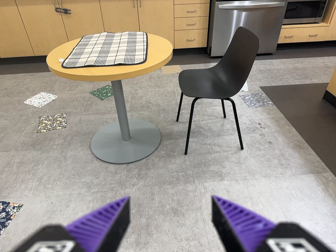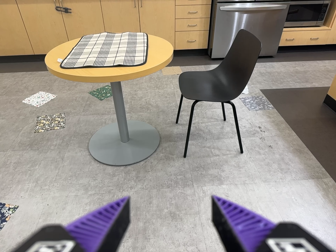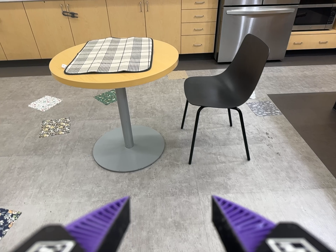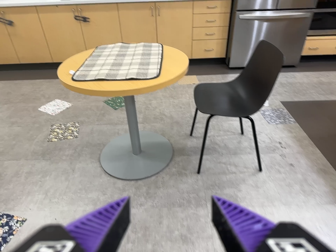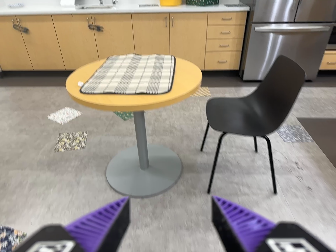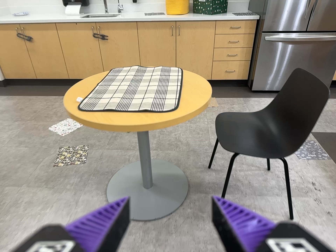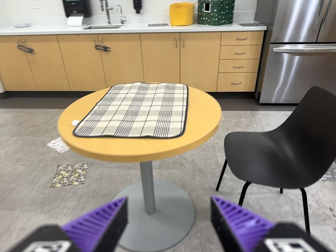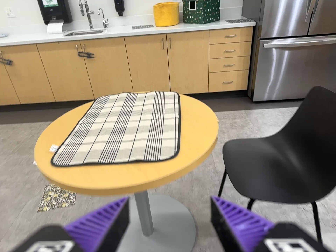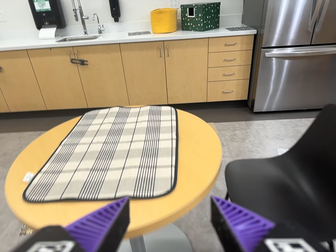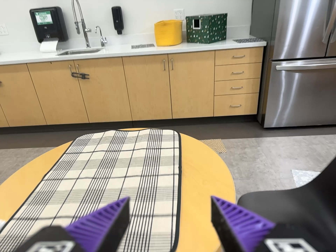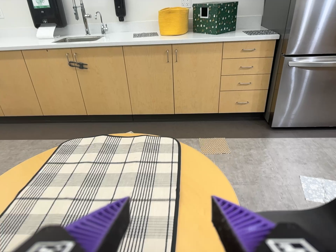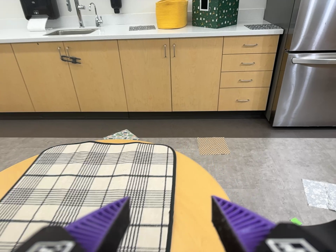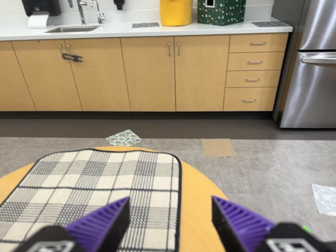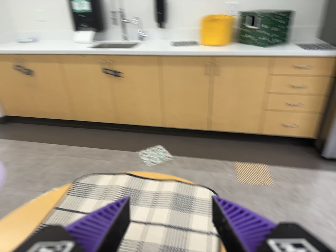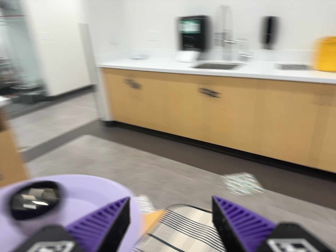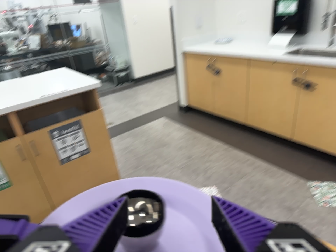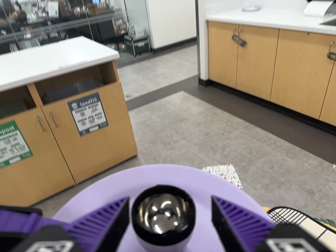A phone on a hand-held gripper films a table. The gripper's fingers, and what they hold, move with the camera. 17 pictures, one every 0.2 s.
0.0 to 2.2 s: The camera travels forward and toward the top of its view, about 120 cm, so what stands in front looms larger.
2.2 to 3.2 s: The camera swings to its left by about 50 degrees, and the scene slides to the right. It travels toward the top of its view, forward and to its left, about 34 cm, so close, fixed things drift downward. It rolls about its line of sight by about 20 degrees, and the scene rotates clockwise.
The film runs forward here.
